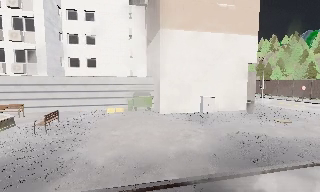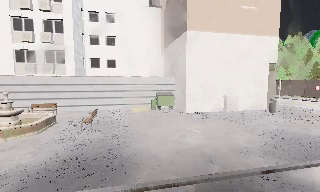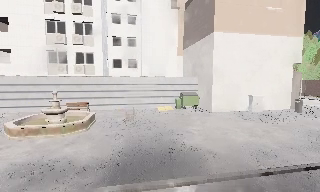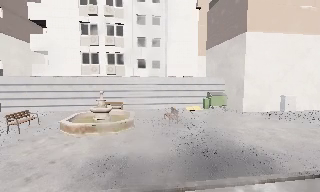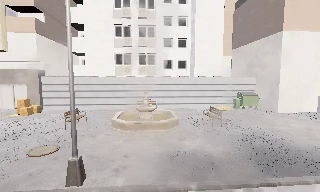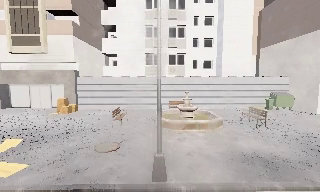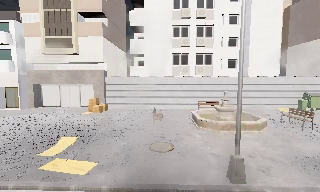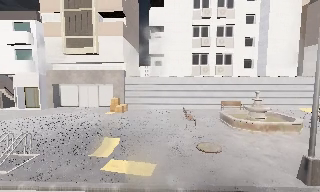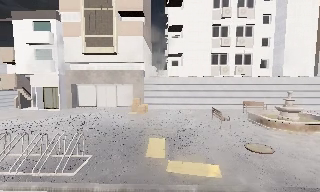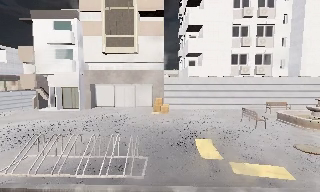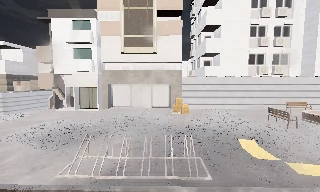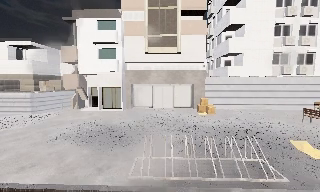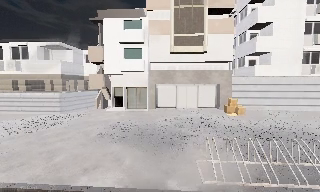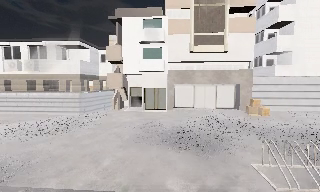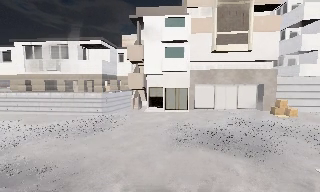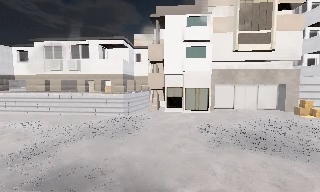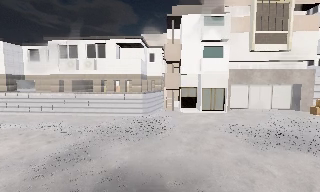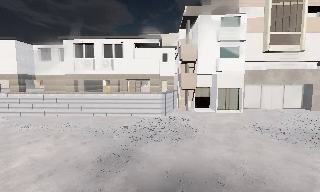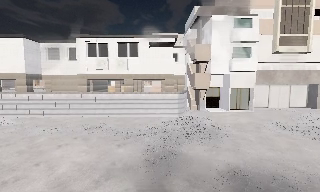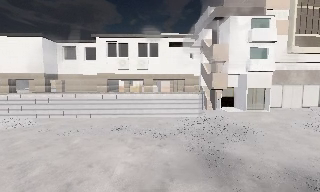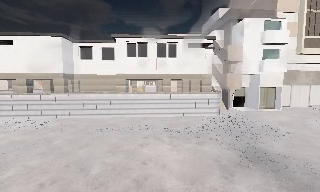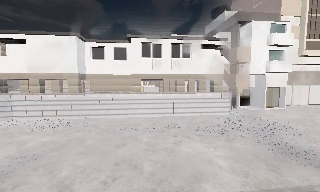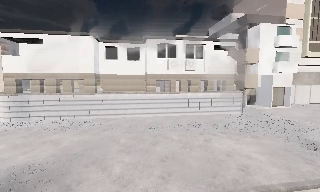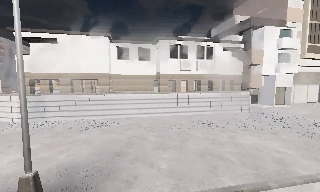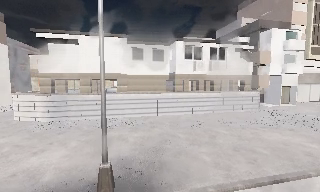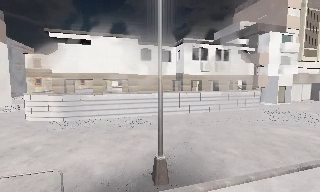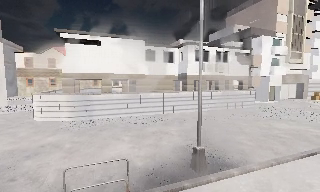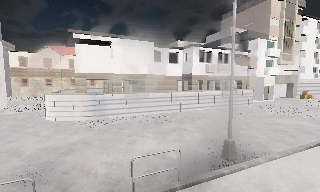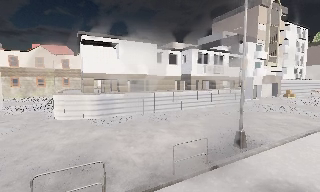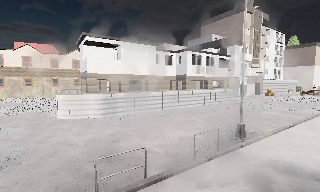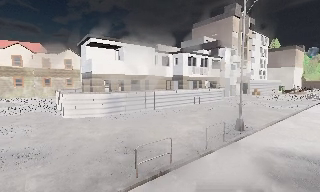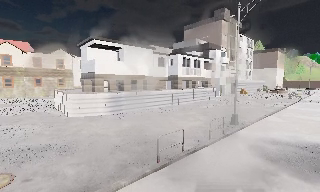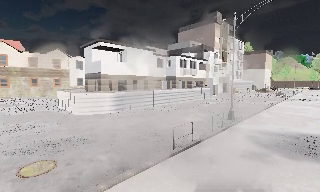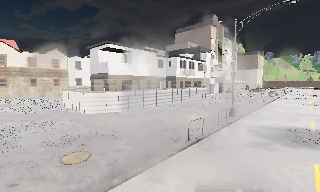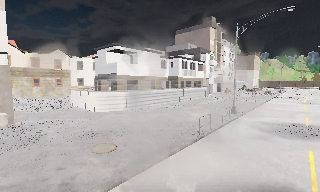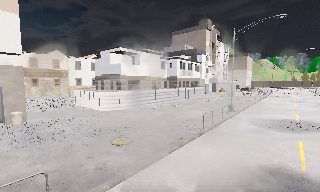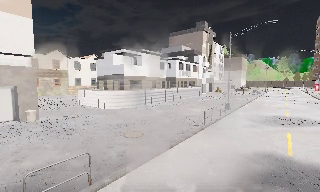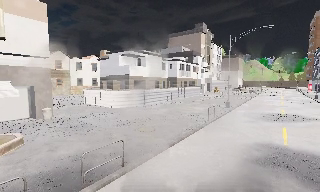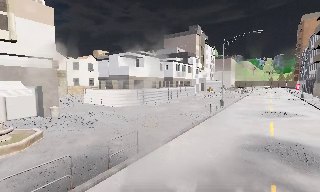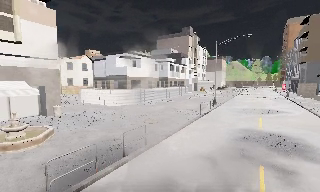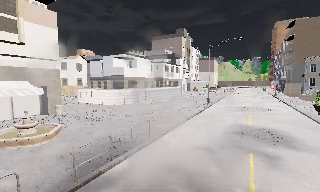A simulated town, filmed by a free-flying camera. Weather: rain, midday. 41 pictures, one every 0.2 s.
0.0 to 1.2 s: The scene slides to the right, as the camera pans about 15 degrees to its left. It travels to its left, about 12 m, so close, fixed things drift to the right.
1.2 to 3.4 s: The camera travels to its left, about 20 m, so close, fixed things drift to the right.
3.4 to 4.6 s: The camera pans to its right, which is clockwise from overhead, by about 15 degrees. It travels to its left, about 11 m, so close, fixed things drift to the right.
4.6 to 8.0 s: The camera pans to its right, which is clockwise from overhead, by about 50 degrees. It travels to its left and backward, about 20 m.
The film runs forward here.
